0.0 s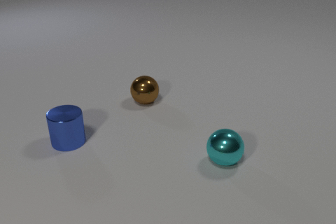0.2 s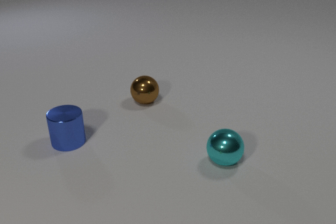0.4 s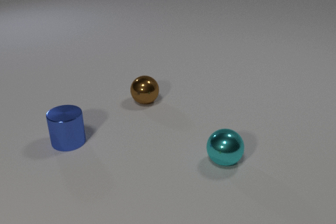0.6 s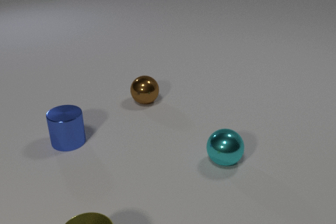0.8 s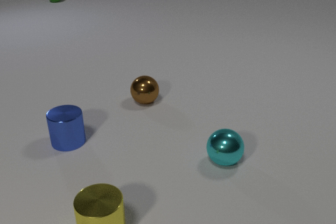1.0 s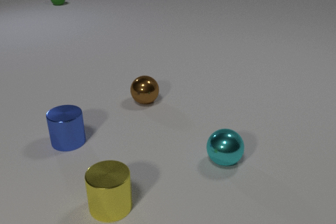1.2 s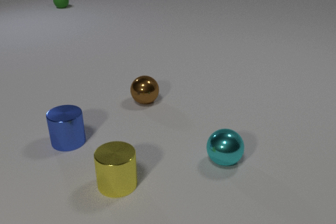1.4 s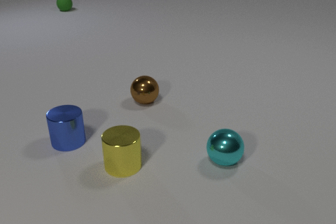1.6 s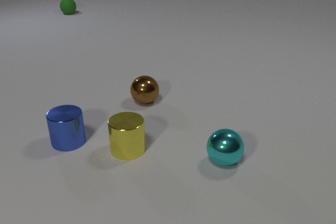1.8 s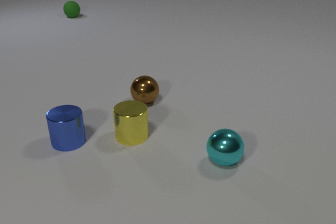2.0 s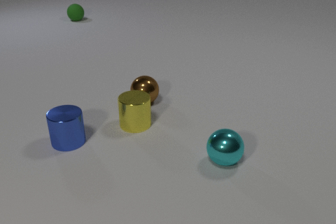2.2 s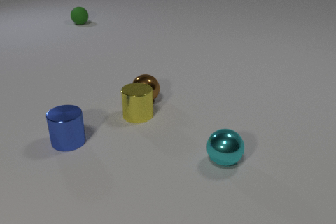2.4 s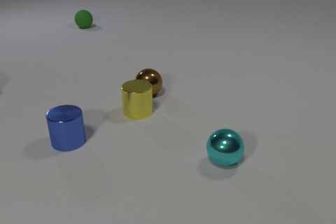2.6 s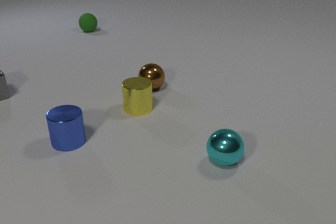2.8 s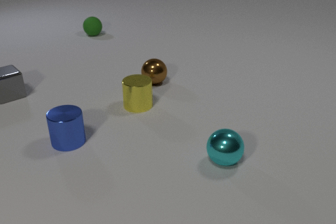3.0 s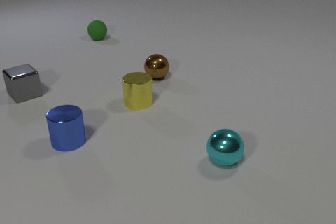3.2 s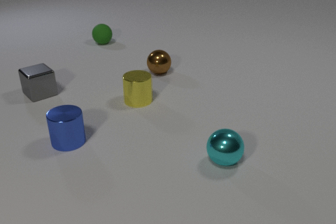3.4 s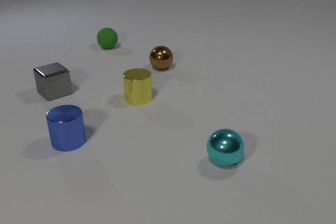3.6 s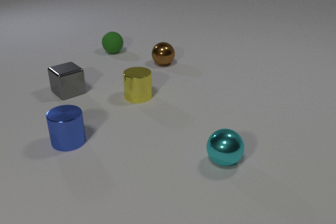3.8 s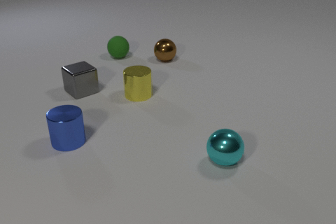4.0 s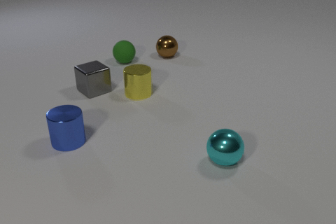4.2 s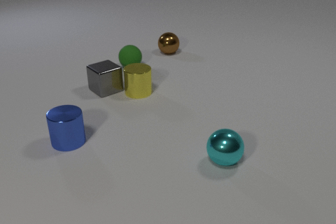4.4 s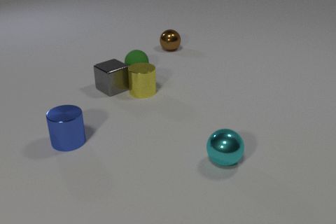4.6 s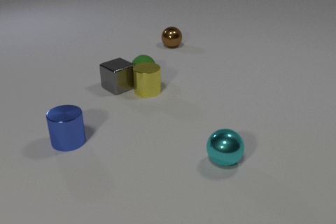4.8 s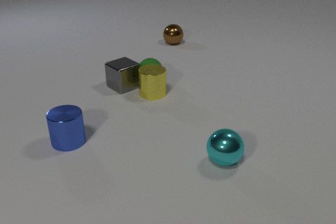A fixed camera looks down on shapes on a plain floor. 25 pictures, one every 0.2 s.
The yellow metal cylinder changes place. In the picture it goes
away from the camera.
The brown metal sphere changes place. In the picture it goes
away from the camera.
0.0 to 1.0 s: The yellow metal cylinder comes in at the bottom edge, slides away from the camera. The green rubber sphere comes in at the top edge, rolls toward the camera.
1.0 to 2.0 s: The yellow metal cylinder slides away from the camera. The green rubber sphere rolls toward the camera.
2.0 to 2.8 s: The yellow metal cylinder slides away from the camera. The brown metal sphere rolls away from the camera. The gray metal cube comes in at the left edge, slides to the right. The green rubber sphere rolls toward the camera. The yellow metal cylinder and the brown metal sphere collide.
2.8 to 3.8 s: The yellow metal cylinder slides away from the camera. The brown metal sphere rolls away from the camera. The gray metal cube slides to the right. The green rubber sphere rolls toward the camera.
3.8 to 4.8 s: The yellow metal cylinder slides to the right. The brown metal sphere rolls away from the camera. The gray metal cube slides to the right. The green rubber sphere rolls toward the camera and to the right. The yellow metal cylinder and the gray metal cube collide. The yellow metal cylinder and the green rubber sphere collide. The gray metal cube and the green rubber sphere collide.
What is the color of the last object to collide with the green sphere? gray.
What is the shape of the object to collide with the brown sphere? cylinder.
How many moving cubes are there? 1.
